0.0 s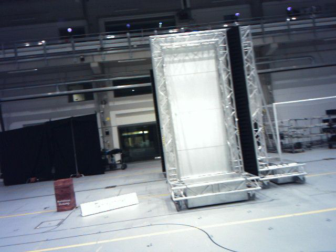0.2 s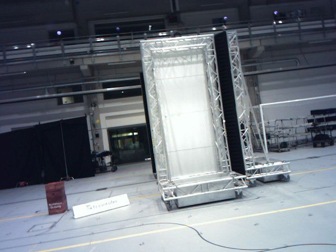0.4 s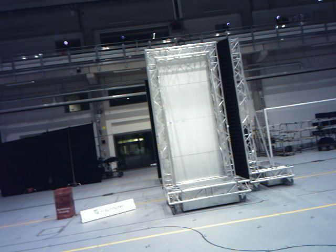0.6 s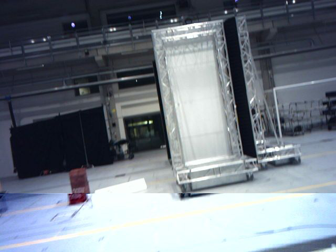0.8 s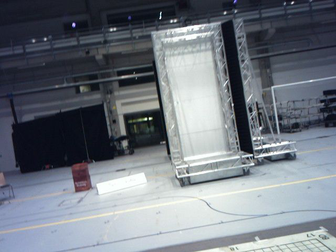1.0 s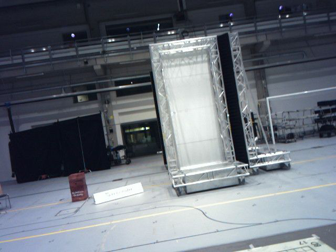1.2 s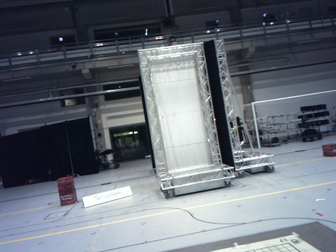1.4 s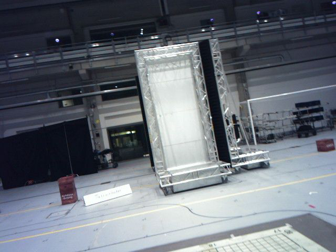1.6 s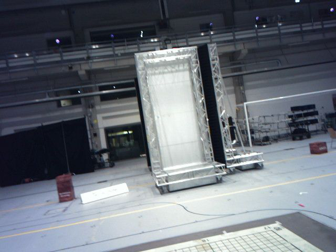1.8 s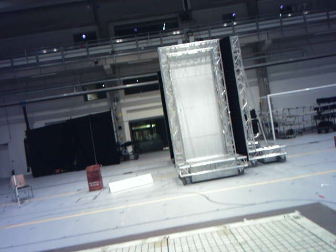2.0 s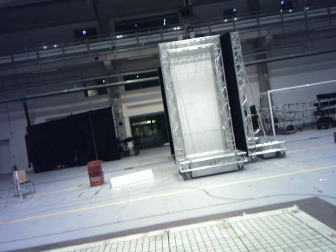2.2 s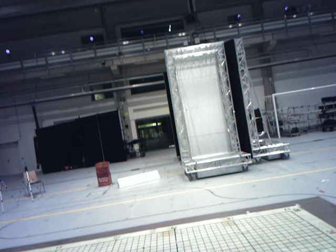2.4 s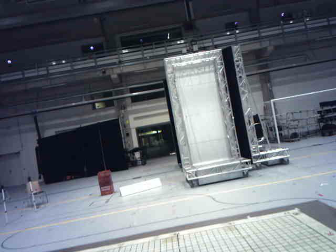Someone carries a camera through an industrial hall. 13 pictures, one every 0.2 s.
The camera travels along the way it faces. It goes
backward.
0.0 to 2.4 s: The camera travels backward, about 2.4 m, so what stands in front gets smaller.
The film runs backward here.
